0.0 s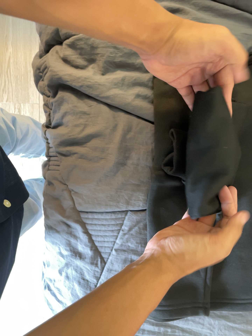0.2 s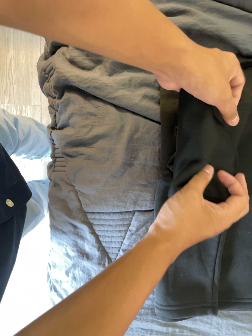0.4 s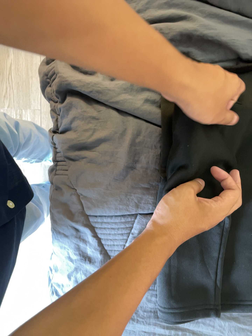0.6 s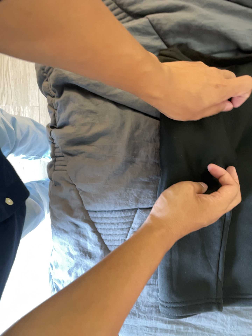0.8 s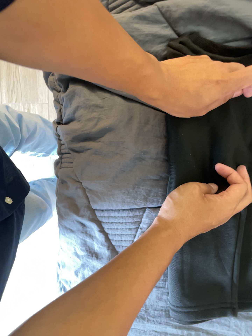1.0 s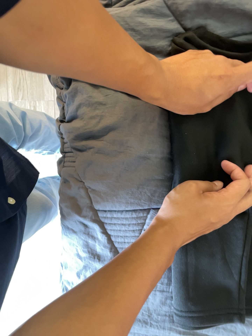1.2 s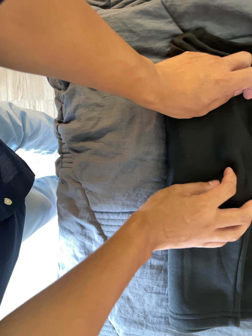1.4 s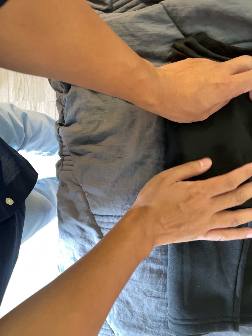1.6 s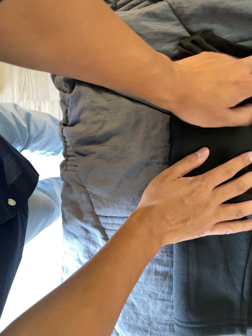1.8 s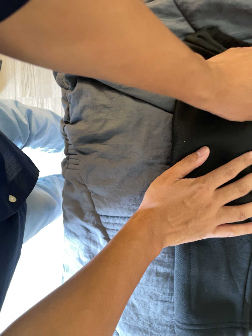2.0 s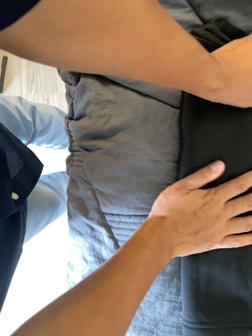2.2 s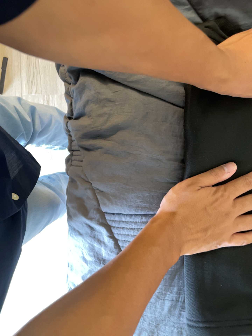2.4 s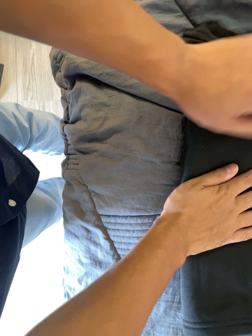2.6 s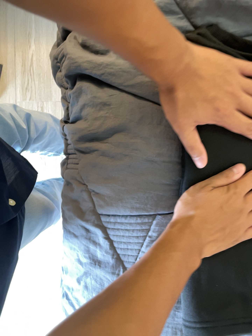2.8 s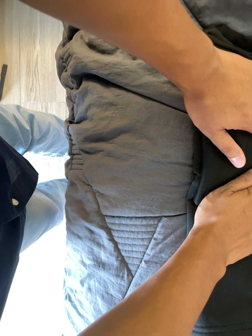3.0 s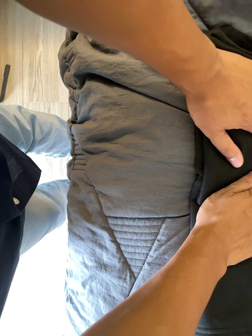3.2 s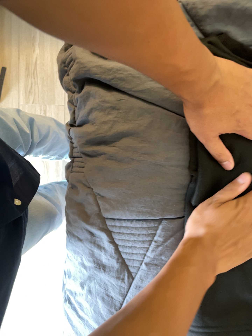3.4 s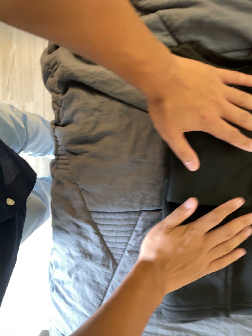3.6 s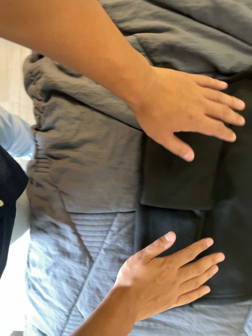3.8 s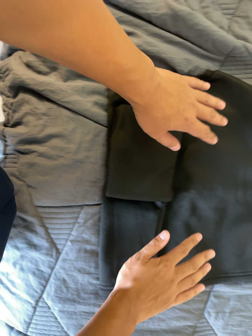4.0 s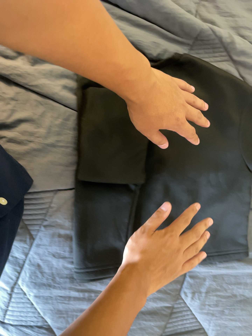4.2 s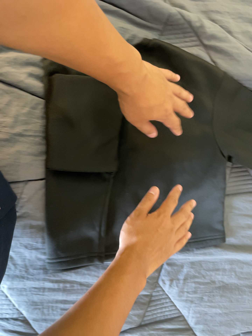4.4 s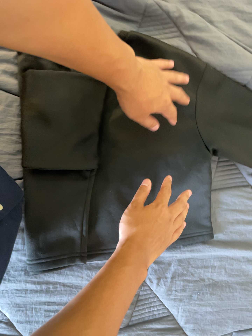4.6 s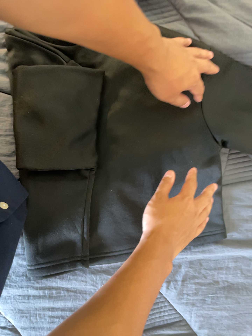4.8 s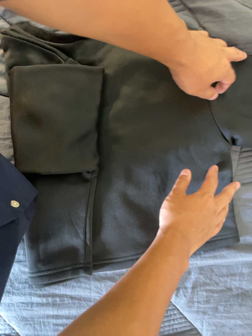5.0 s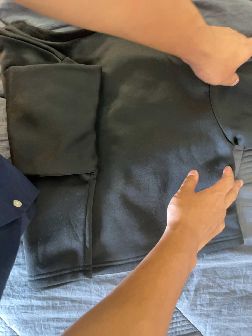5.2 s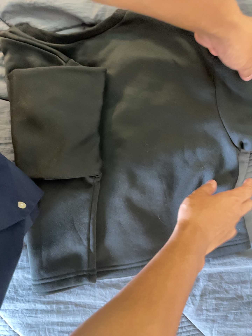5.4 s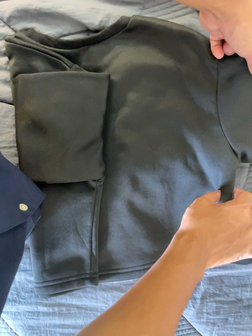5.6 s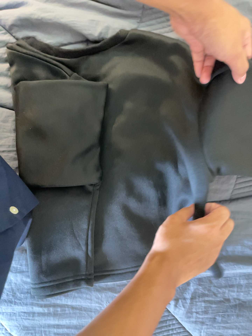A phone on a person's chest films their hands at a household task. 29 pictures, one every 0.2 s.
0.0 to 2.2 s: The camera travels forward, about 7 cm, so what stands in front looms larger.
2.2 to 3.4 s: The camera travels backward, about 6 cm, so what stands in front gets smaller.
3.4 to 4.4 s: The camera pans to its right by about 15 degrees. It travels to its right and toward the bottom of its view, about 18 cm, so close, fixed things drift to the left.
4.4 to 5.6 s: The camera shifts only a little, or ends up much as it began.
The film runs forward here.
